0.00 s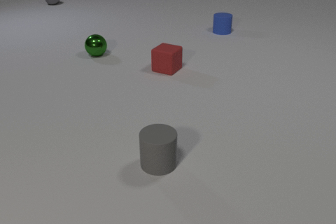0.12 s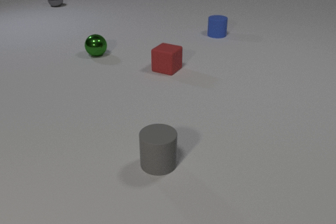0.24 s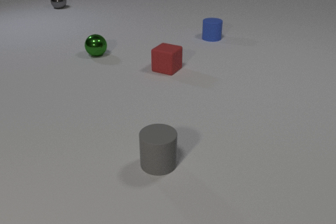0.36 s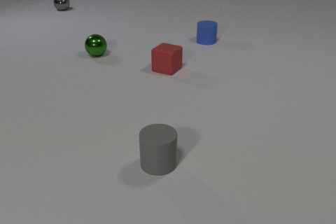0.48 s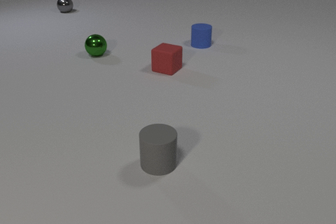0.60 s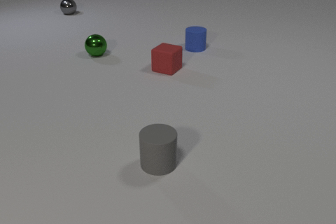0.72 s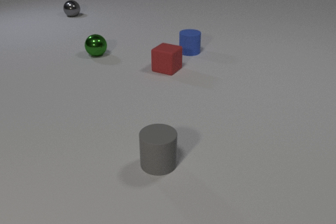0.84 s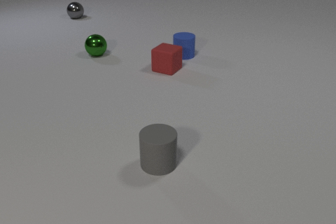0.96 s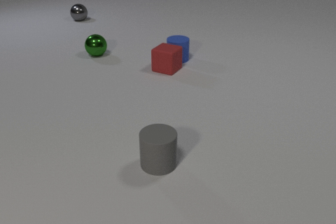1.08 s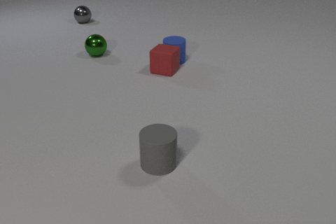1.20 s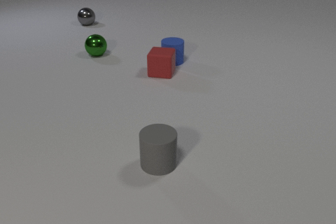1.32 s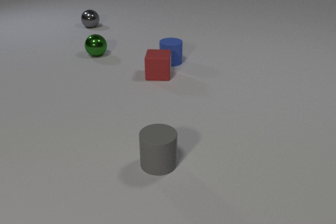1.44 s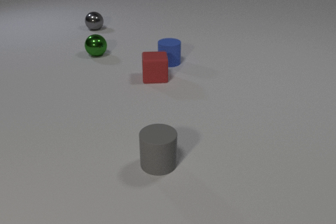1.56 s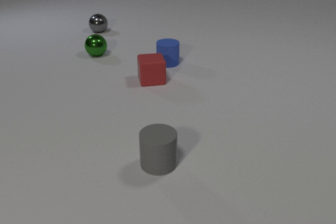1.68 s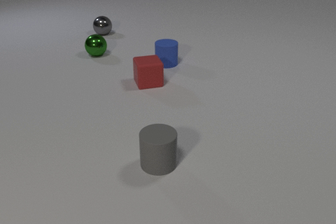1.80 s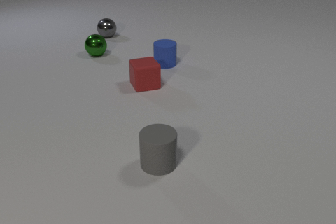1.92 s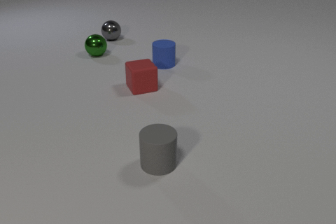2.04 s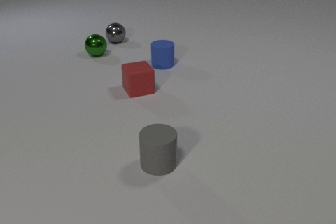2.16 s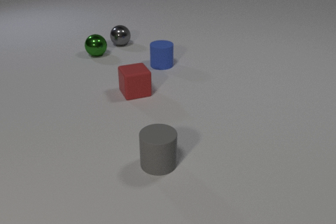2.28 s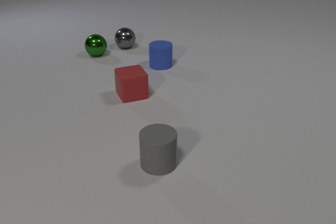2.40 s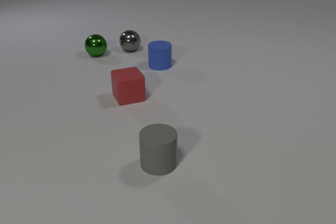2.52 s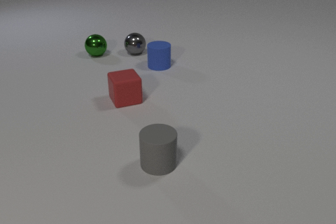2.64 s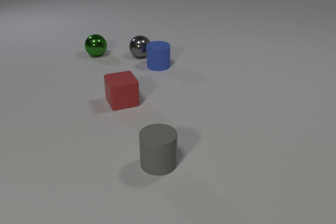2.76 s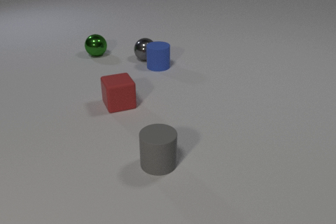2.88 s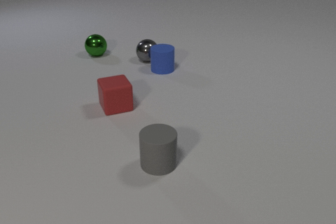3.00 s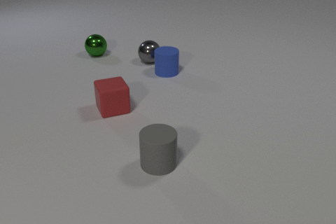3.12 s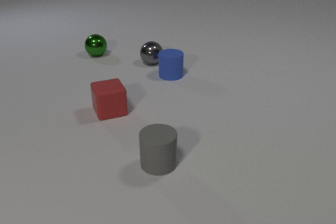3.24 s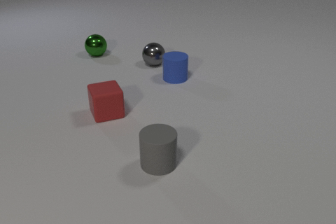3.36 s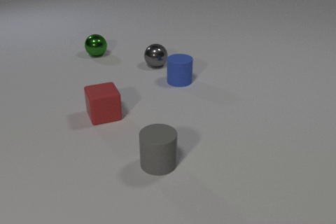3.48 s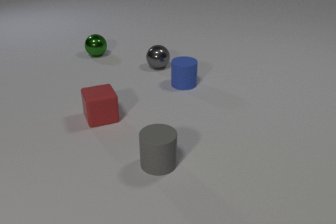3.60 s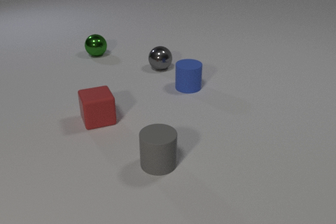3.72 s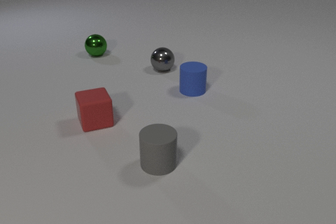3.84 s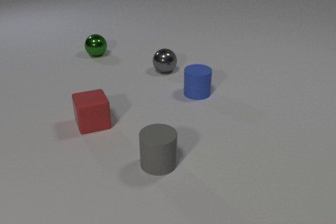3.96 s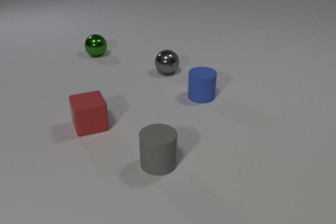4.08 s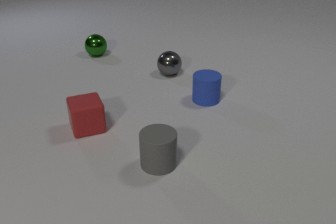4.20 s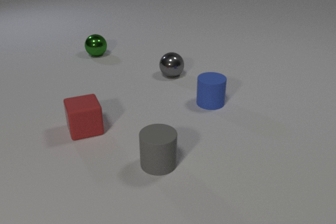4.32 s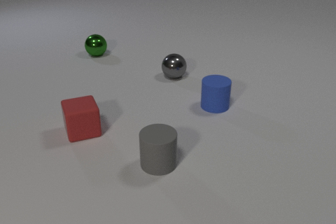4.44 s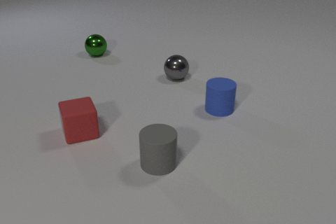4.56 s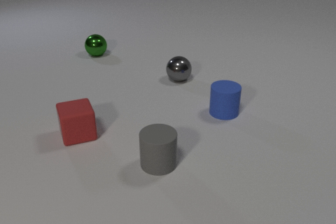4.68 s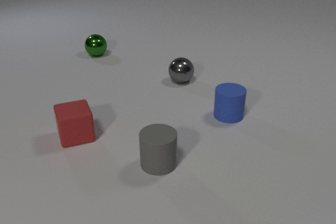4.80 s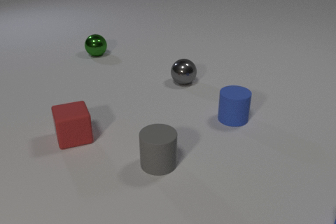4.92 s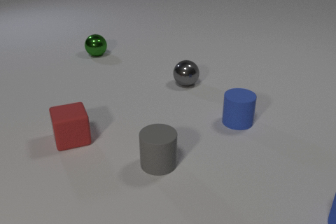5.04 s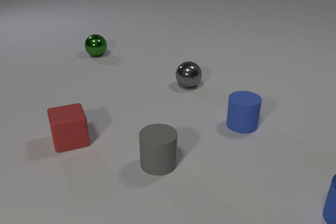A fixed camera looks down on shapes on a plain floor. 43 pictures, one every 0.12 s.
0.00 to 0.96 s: The blue rubber cylinder slides toward the camera and to the left. The gray metal sphere rolls toward the camera.
0.96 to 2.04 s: The blue rubber cylinder slides to the left and toward the camera. The red rubber cube slides toward the camera and to the left, spins so that its near face slides to the right, counterclockwise seen from above. The gray metal sphere rolls toward the camera and to the right. The blue rubber cylinder and the red rubber cube collide.
2.04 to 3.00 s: The blue rubber cylinder slides toward the camera. The red rubber cube slides toward the camera and to the left. The gray metal sphere rolls toward the camera and to the right. The blue rubber cylinder and the gray metal sphere collide.
3.00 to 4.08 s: The blue rubber cylinder slides toward the camera and to the right. The red rubber cube slides toward the camera and to the left. The gray metal sphere rolls toward the camera and to the right.
4.08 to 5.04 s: The blue rubber cylinder slides toward the camera and to the right. The red rubber cube slides toward the camera and to the left. The gray metal sphere rolls toward the camera and to the right. The blue metal cylinder comes in at the right edge, slides away from the camera and to the left.
Are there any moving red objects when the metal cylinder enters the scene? yes.
How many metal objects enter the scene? 1.
What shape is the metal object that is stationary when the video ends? sphere.
